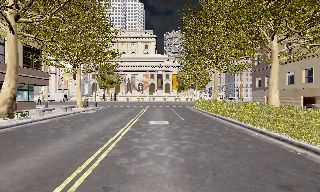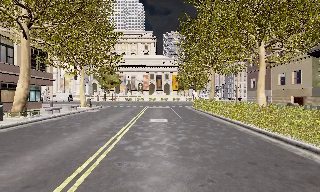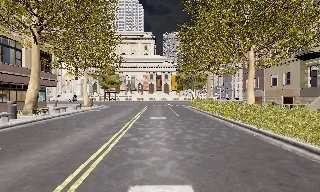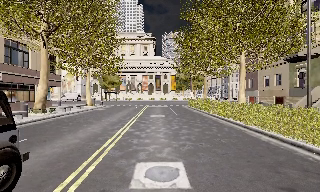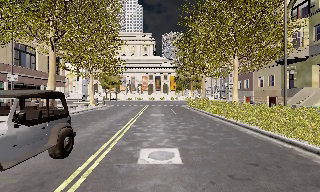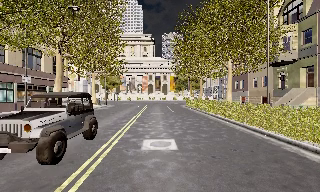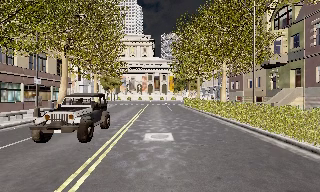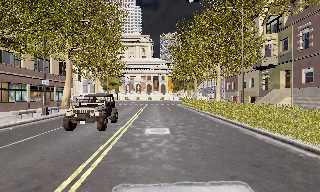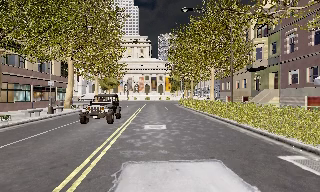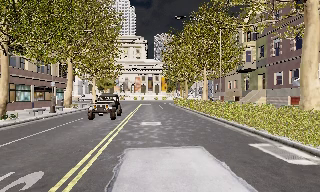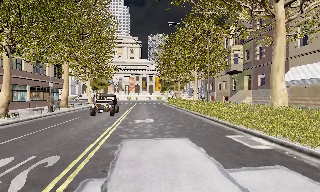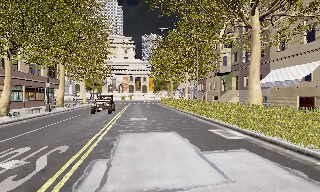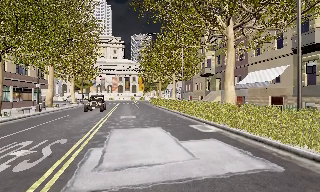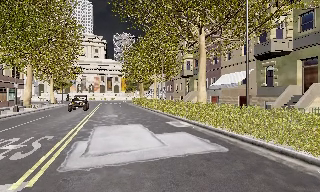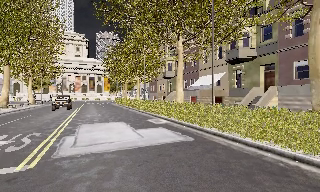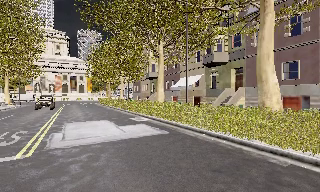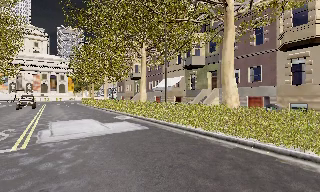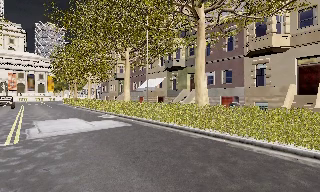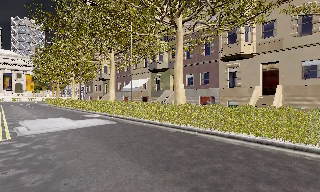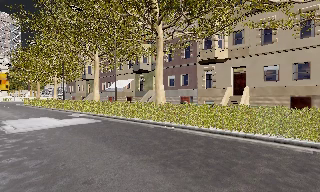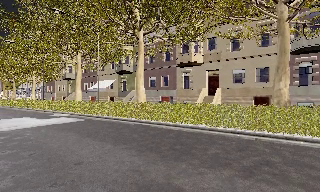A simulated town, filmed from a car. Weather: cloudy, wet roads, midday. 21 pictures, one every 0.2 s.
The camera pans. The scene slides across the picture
to the left.
The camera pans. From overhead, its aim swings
clockwise.
0.0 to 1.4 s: The camera travels backward, about 8 m, so what stands in front gets smaller.
1.4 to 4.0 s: The camera swings to its right by about 55 degrees, and the scene slides to the left. It travels backward, about 14 m.
The film runs backward here.
